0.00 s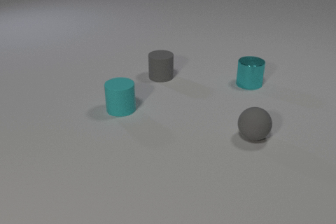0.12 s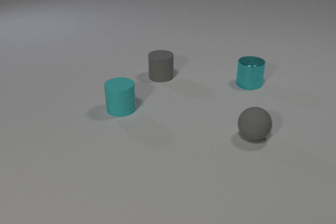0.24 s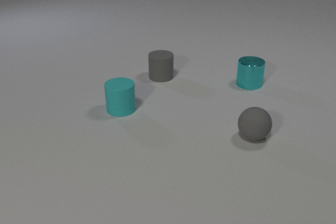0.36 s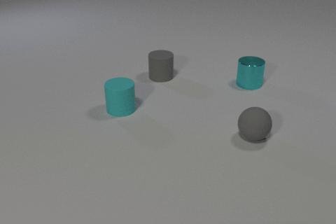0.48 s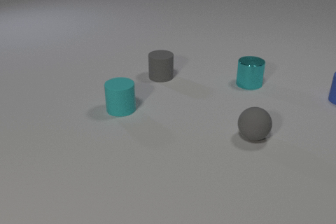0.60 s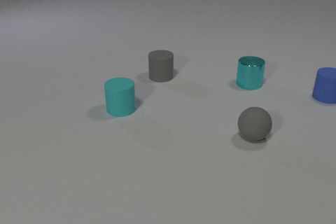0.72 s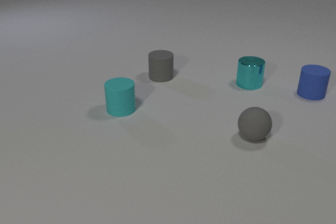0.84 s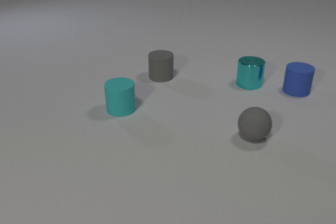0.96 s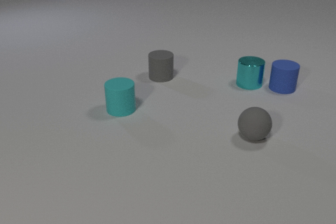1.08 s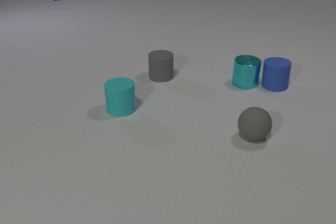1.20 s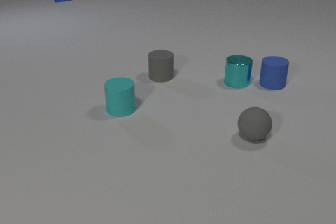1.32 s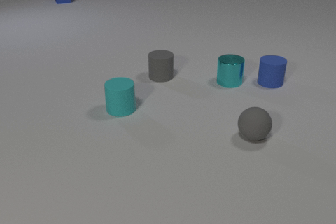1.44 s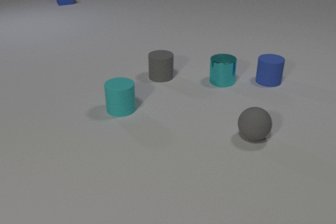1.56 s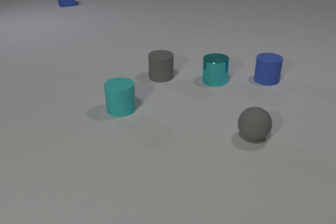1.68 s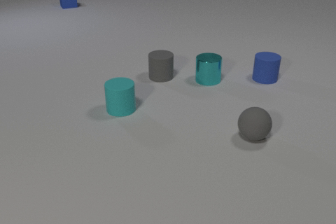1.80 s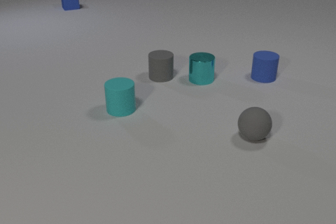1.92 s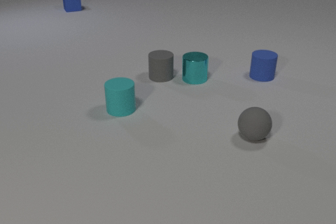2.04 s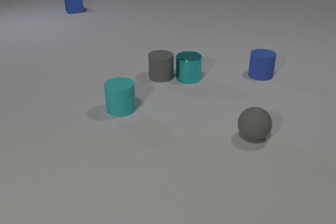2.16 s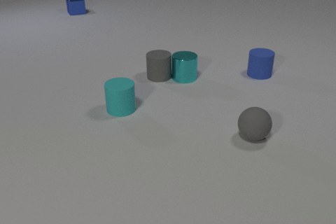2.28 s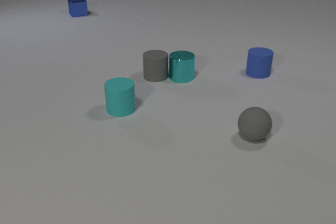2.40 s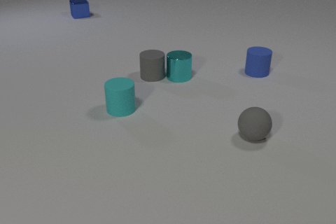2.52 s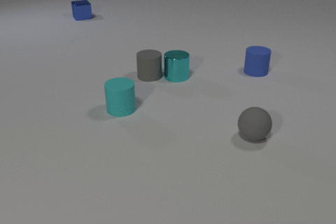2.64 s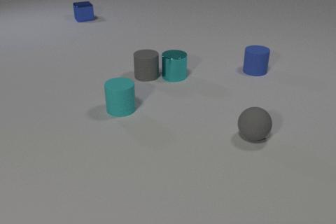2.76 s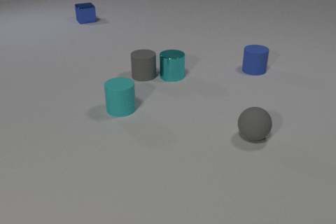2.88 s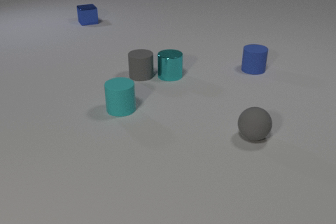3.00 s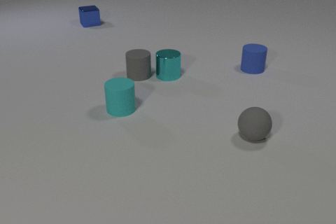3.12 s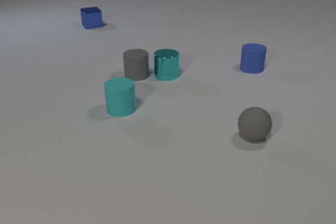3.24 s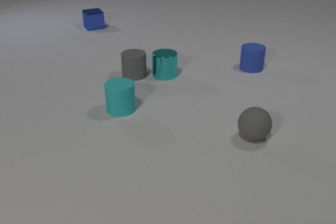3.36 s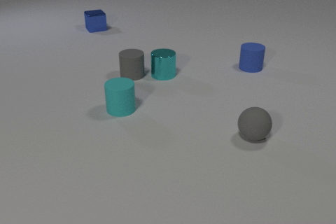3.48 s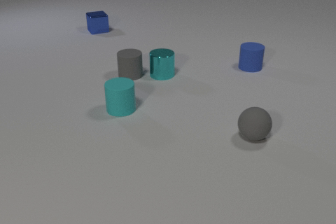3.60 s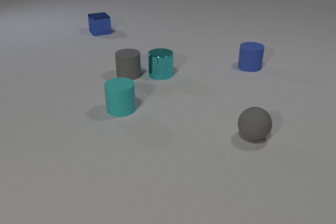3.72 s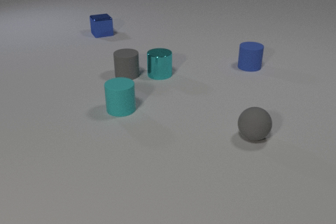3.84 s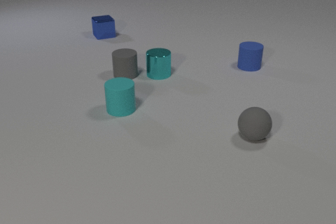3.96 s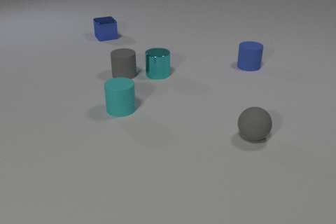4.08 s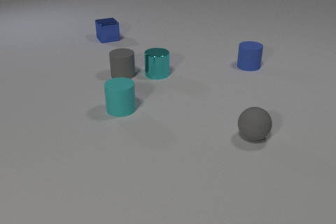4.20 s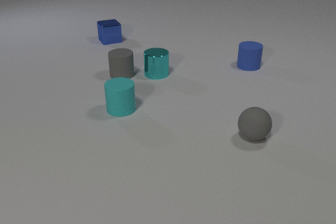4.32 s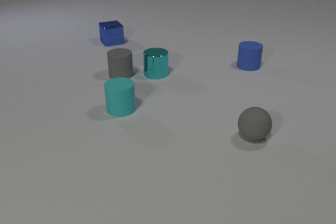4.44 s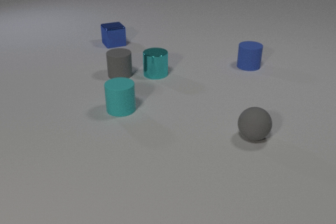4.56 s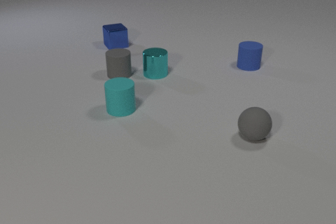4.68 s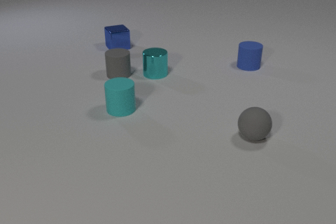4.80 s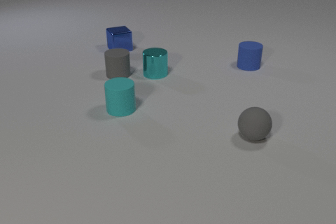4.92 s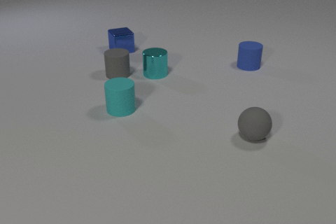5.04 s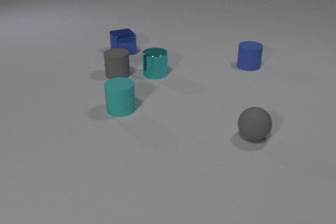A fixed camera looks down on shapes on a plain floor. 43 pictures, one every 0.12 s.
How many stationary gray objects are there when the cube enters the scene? 2.
How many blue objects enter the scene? 2.
How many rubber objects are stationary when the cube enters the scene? 3.
0.00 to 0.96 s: The blue rubber cylinder comes in at the right edge, slides to the left.
0.96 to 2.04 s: The blue rubber cylinder slides away from the camera and to the left. The cyan metal cylinder slides to the left. The blue metal cube slides toward the camera. The blue rubber cylinder and the cyan metal cylinder collide.
2.04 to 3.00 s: The blue rubber cylinder slides away from the camera and to the left. The cyan metal cylinder slides to the left. The gray rubber cylinder slides to the left. The blue metal cube slides toward the camera. The cyan metal cylinder and the gray rubber cylinder collide.
3.00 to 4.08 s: The blue rubber cylinder slides away from the camera. The cyan metal cylinder slides to the left. The gray rubber cylinder slides to the left. The blue metal cube slides toward the camera.
4.08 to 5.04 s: The gray rubber cylinder slides to the left. The blue metal cube slides toward the camera.
